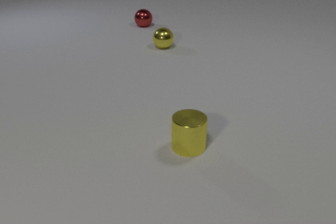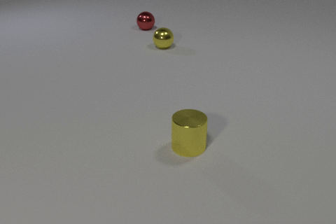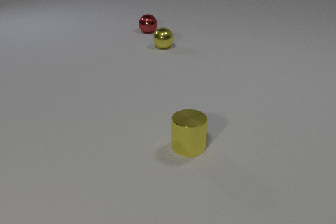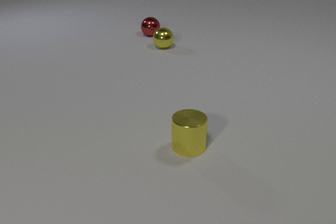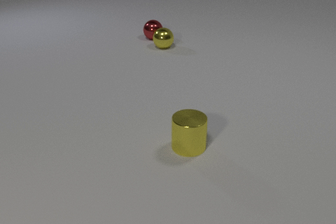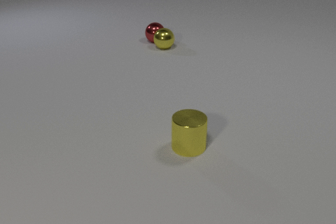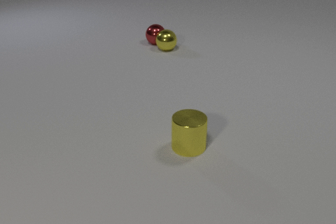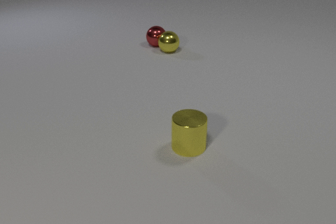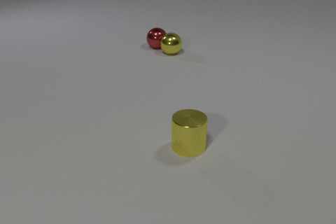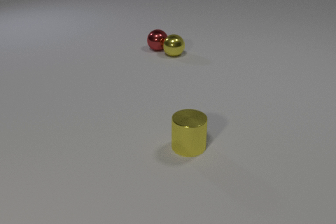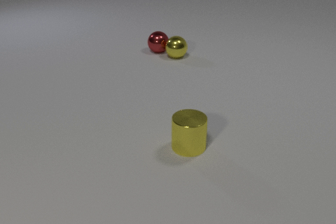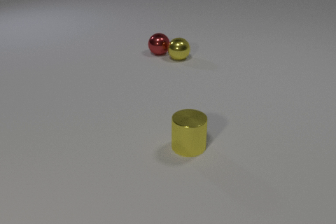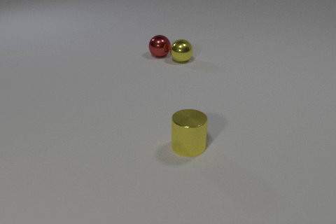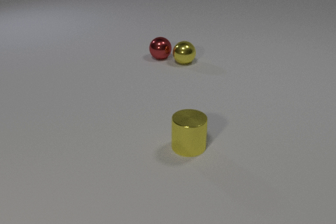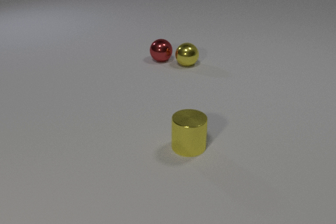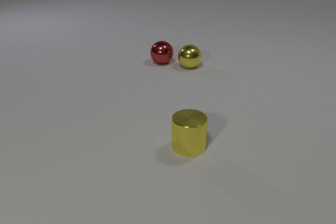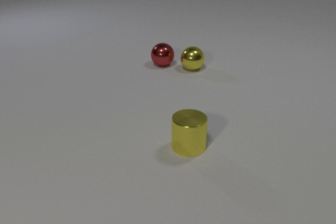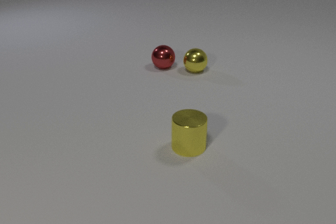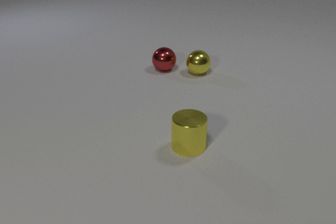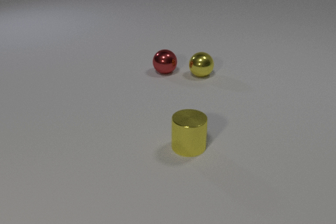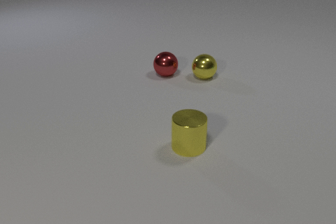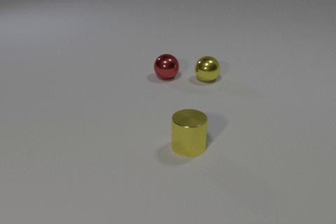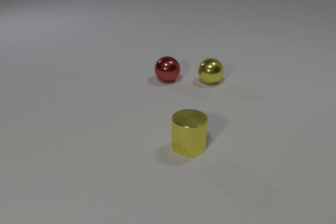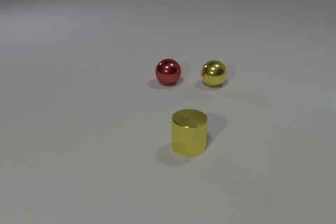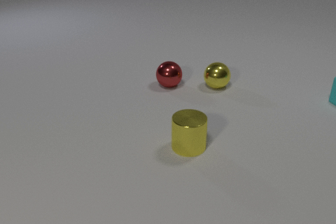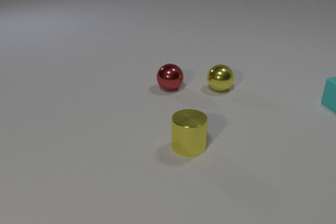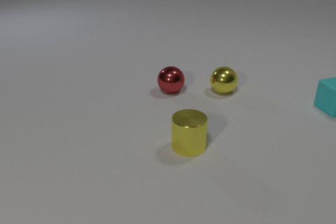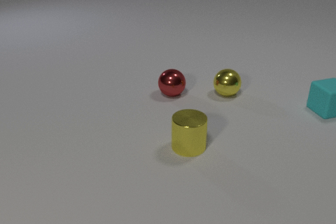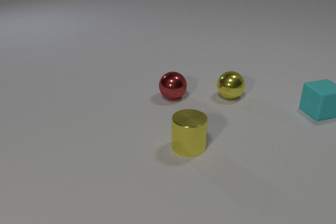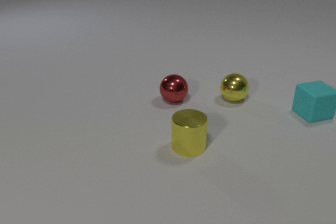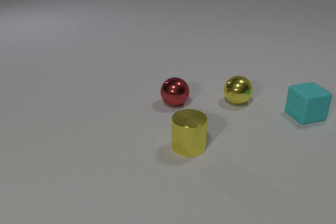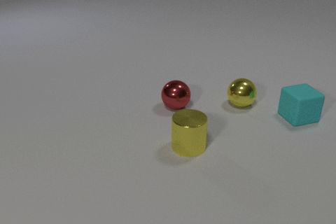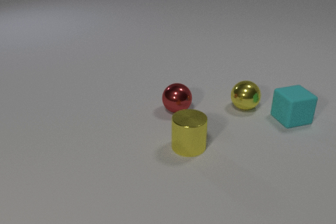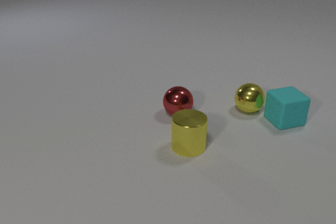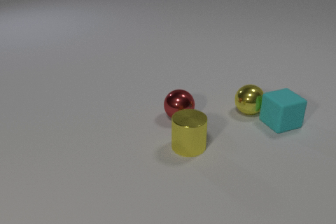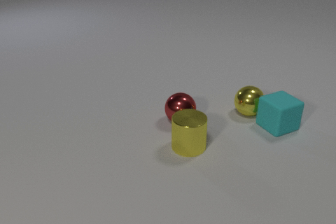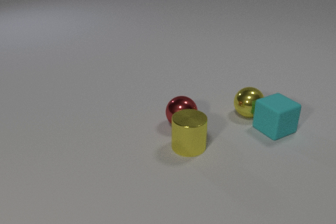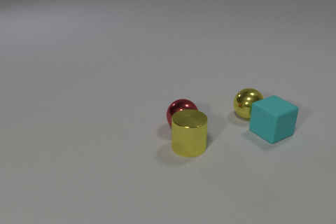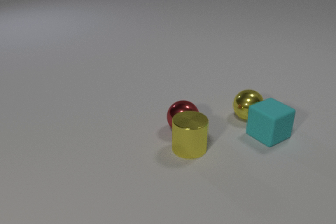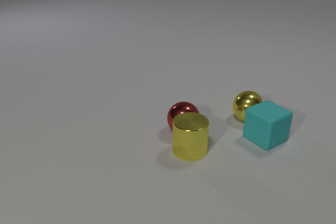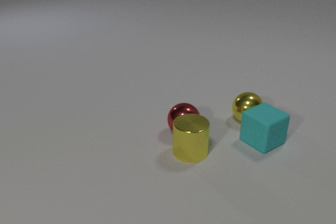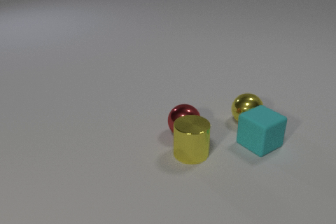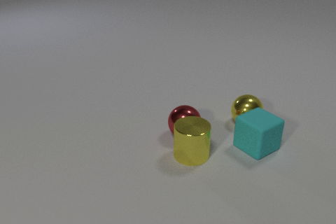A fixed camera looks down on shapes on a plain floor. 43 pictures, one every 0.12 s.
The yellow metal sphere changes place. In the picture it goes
toward the camera.
The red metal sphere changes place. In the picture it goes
toward the camera.
0.00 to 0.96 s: The red metal sphere rolls toward the camera. The yellow metal sphere rolls toward the camera and to the right. The red metal sphere and the yellow metal sphere collide.
0.96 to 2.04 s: The red metal sphere rolls toward the camera. The yellow metal sphere rolls toward the camera and to the right.
2.04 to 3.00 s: The red metal sphere rolls toward the camera. The yellow metal sphere rolls toward the camera and to the right. The cyan rubber cube comes in at the right edge, slides toward the camera and to the left.
3.00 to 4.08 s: The red metal sphere rolls toward the camera. The yellow metal sphere rolls toward the camera and to the right. The cyan rubber cube slides toward the camera and to the left. The yellow metal sphere and the cyan rubber cube collide.
4.08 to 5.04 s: The red metal sphere rolls toward the camera. The yellow metal sphere rolls toward the camera. The yellow metal cylinder slides toward the camera. The cyan rubber cube slides toward the camera and to the left. The red metal sphere and the yellow metal cylinder collide.
What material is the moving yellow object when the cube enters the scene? metal.
How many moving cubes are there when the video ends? 1.
How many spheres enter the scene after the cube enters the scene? 0.
